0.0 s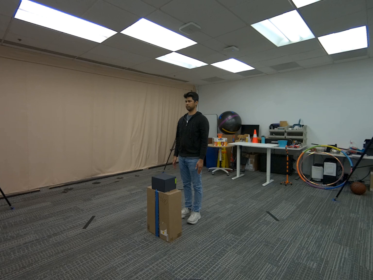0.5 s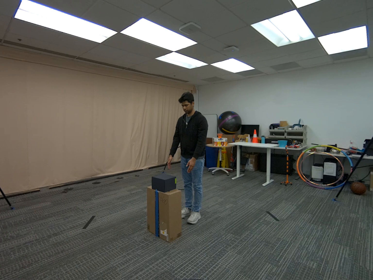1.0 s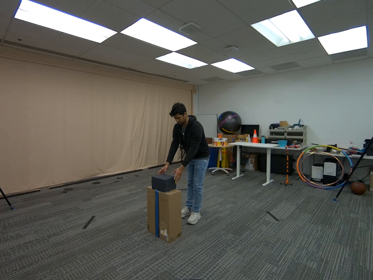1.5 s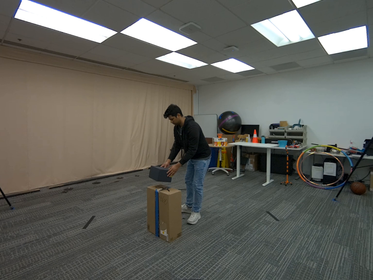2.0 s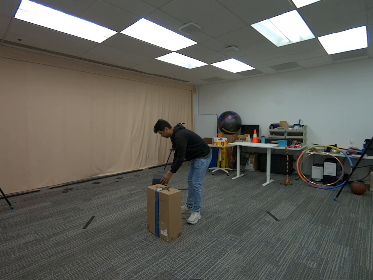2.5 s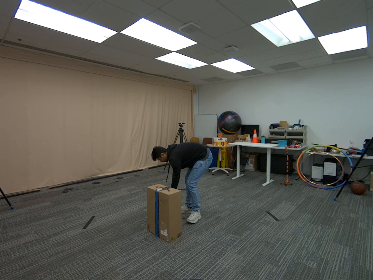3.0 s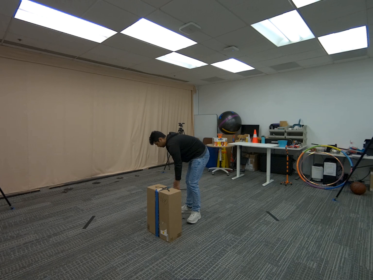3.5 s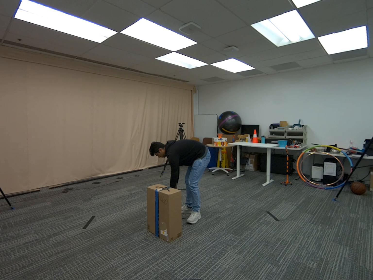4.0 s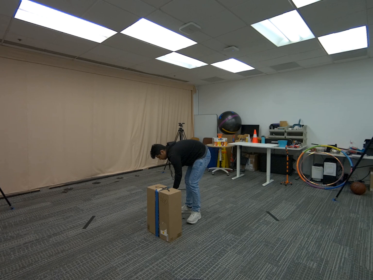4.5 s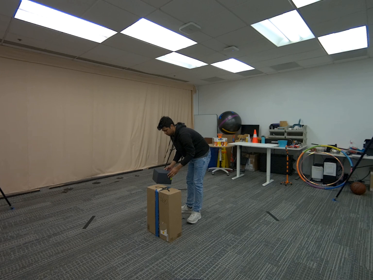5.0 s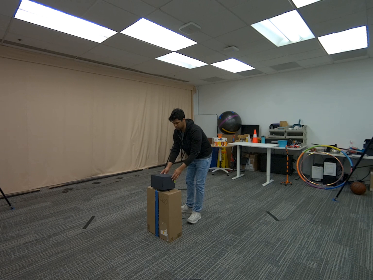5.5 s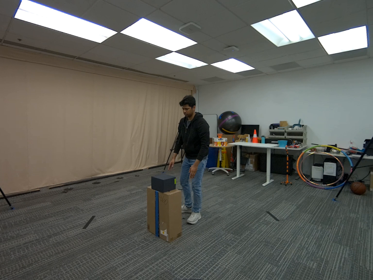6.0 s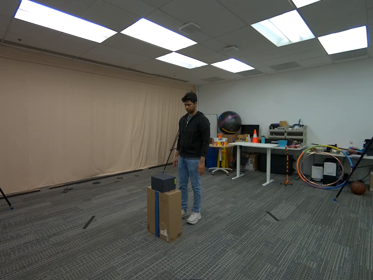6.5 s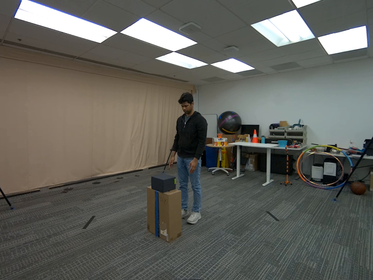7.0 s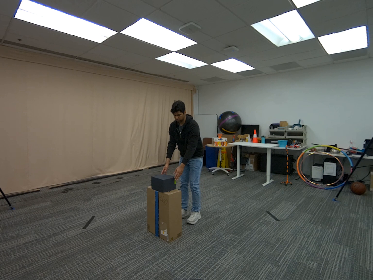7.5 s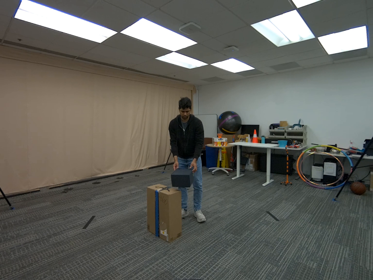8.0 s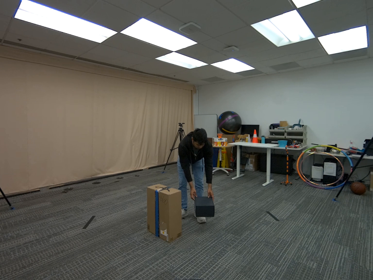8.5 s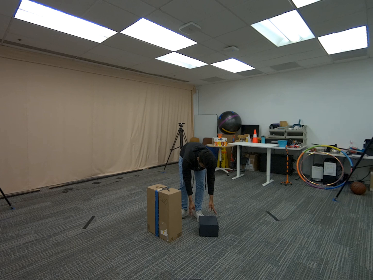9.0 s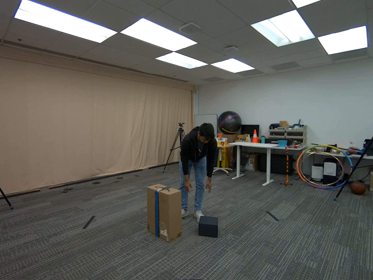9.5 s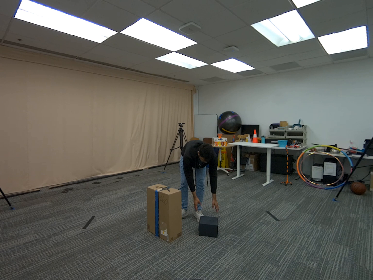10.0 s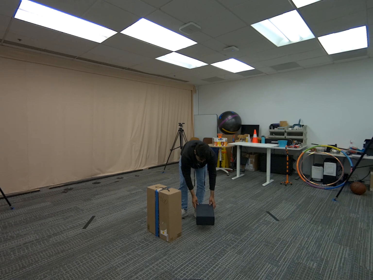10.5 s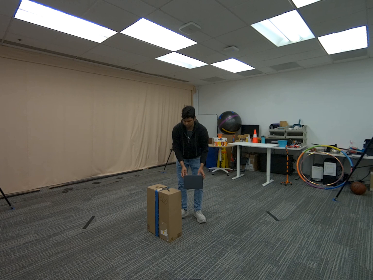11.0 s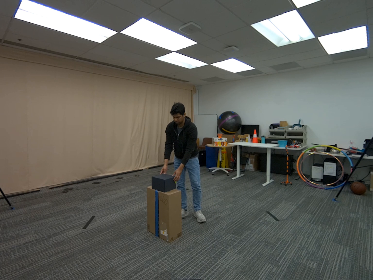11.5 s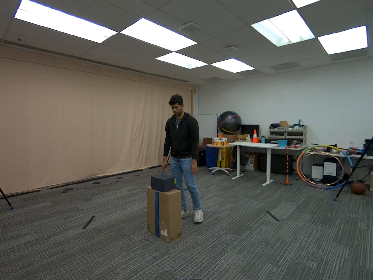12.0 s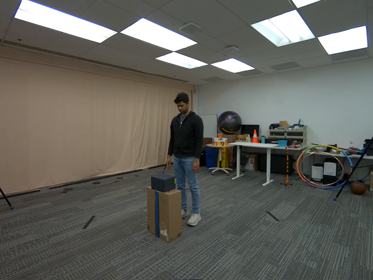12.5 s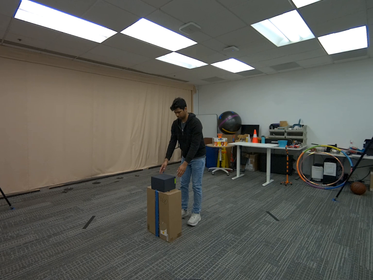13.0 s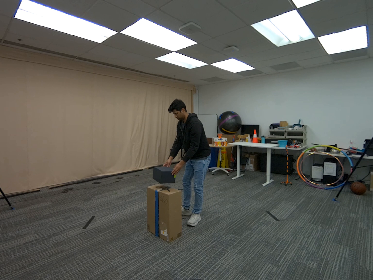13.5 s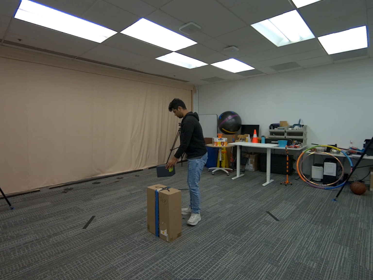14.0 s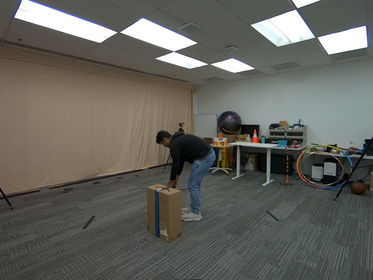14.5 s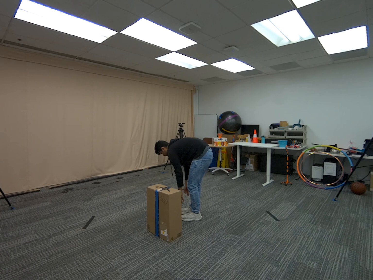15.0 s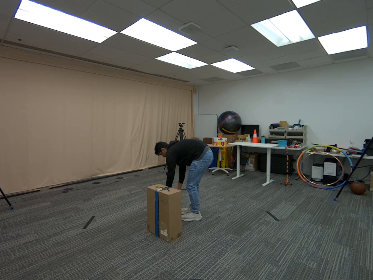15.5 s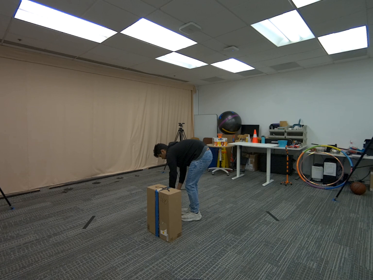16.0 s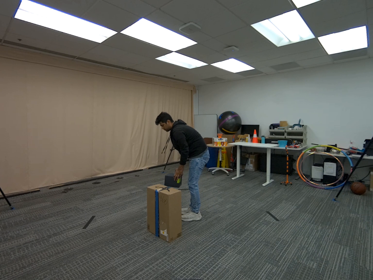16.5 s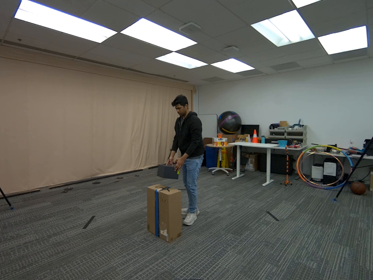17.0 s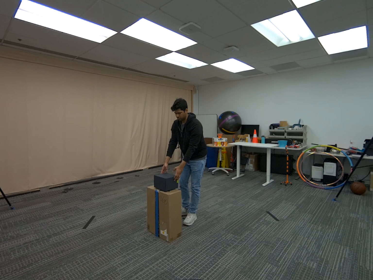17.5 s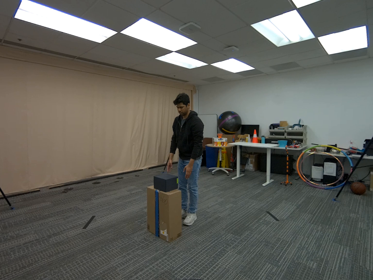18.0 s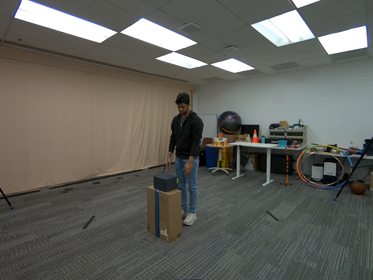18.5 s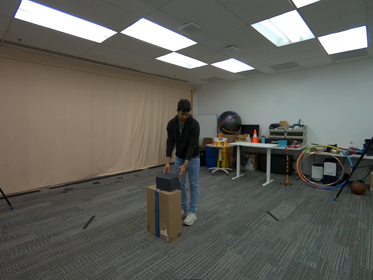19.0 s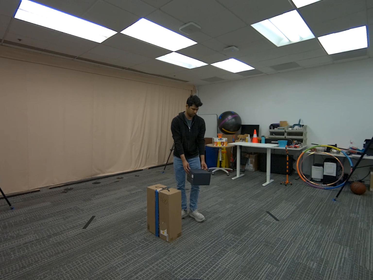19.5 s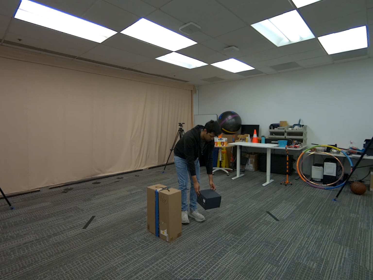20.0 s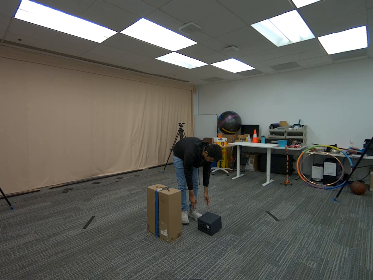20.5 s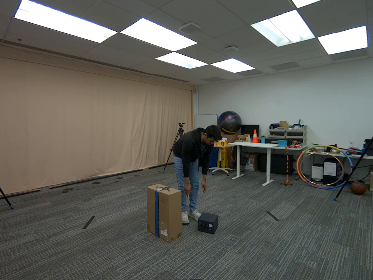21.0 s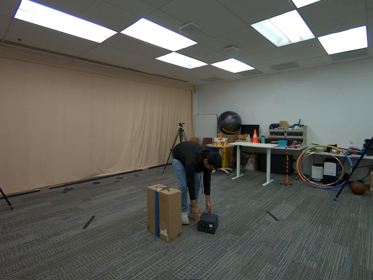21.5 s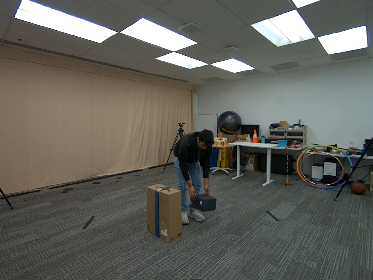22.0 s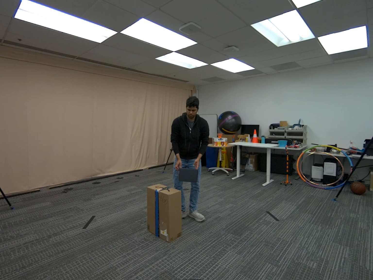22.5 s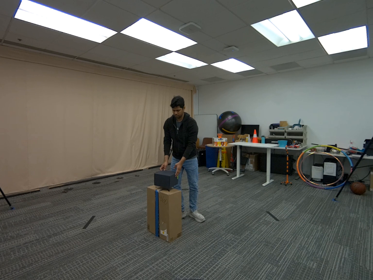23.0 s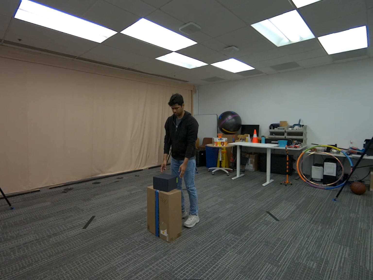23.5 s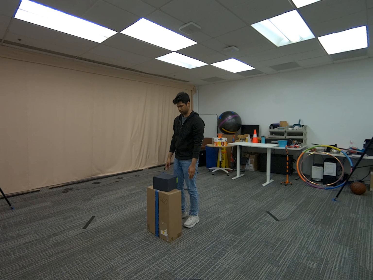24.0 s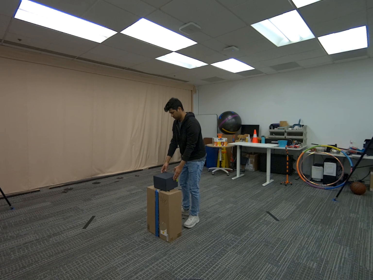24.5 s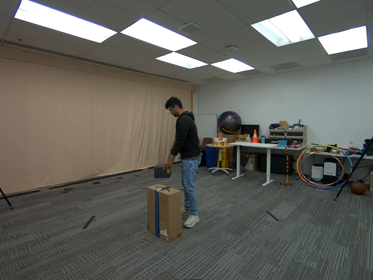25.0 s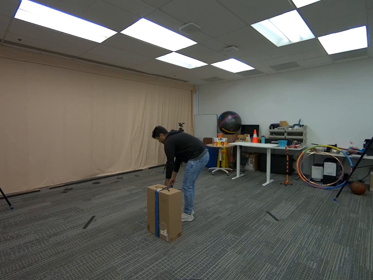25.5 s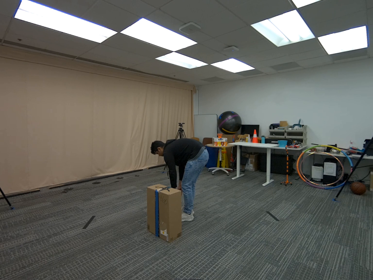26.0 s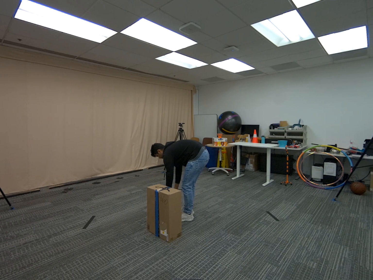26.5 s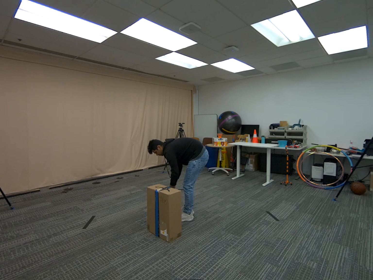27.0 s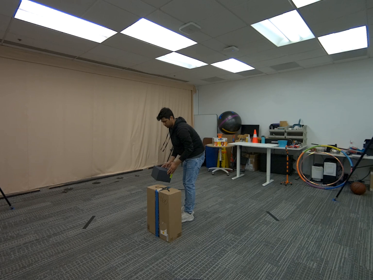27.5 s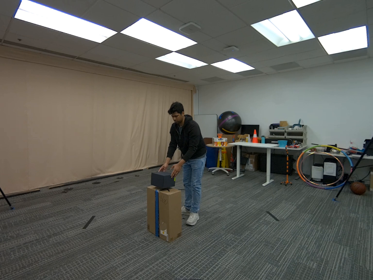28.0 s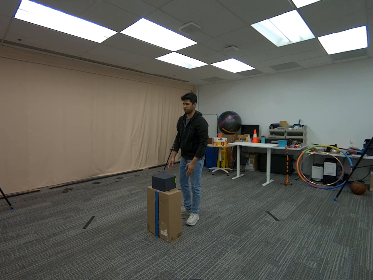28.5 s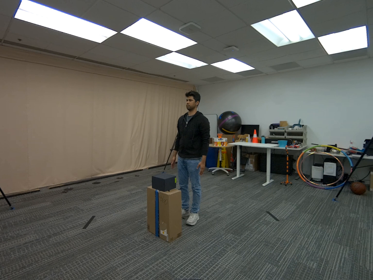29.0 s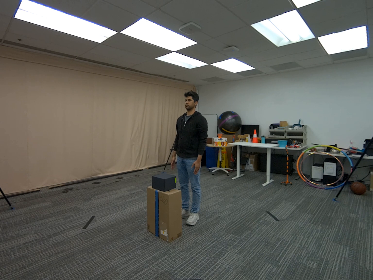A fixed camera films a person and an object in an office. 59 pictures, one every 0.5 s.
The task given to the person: Walk to the black square box from the big brown cardboard box, pick up the black square box with both hands, and place the black square box to the ground.
